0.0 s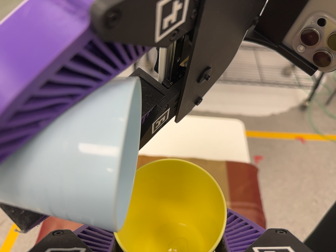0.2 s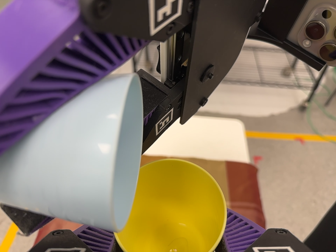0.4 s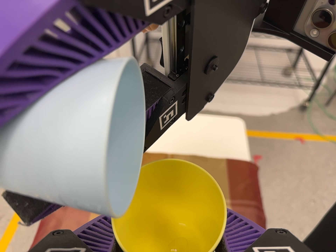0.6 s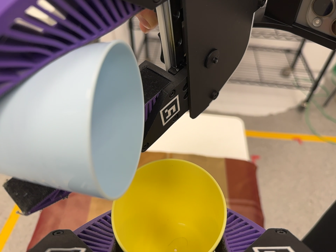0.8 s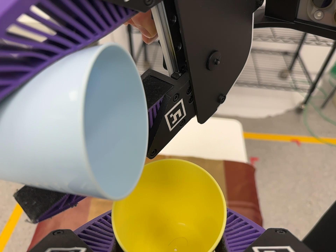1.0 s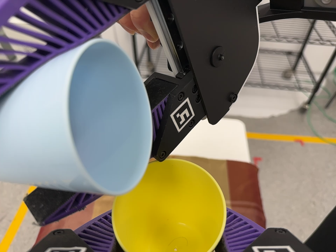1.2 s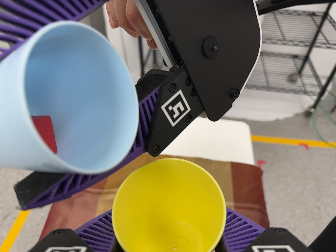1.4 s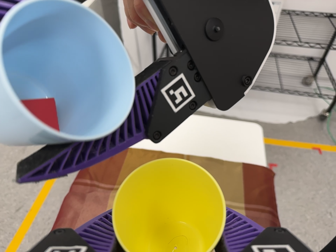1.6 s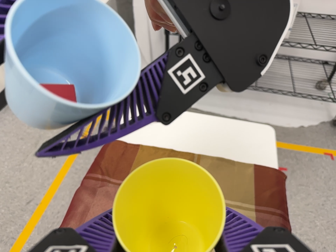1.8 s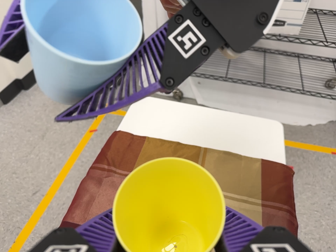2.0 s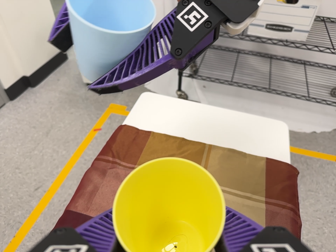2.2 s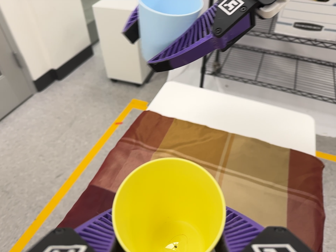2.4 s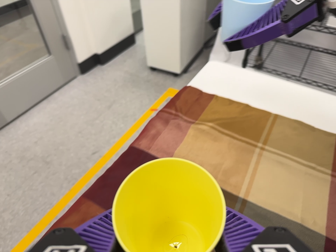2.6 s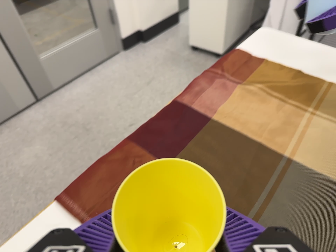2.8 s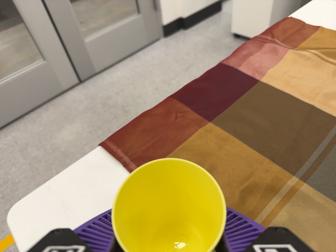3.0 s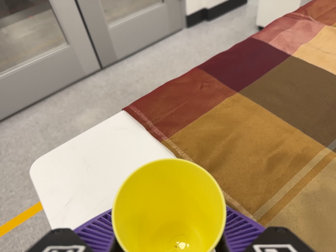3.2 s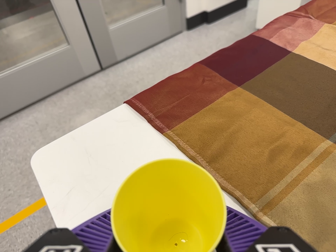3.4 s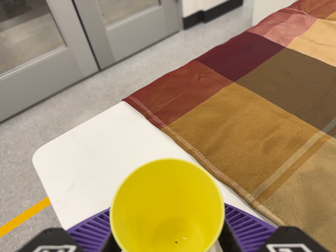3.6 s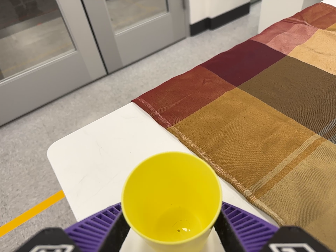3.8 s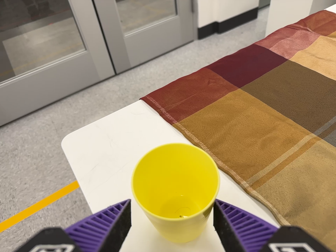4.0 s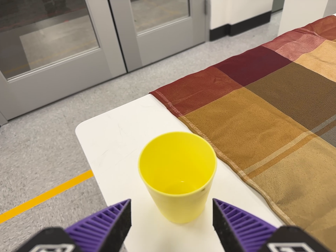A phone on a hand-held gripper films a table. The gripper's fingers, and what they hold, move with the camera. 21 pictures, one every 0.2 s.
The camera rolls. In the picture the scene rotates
clockwise.
The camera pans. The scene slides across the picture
to the right.
0.0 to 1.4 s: The camera shifts only a little, or ends up much as it began.
1.4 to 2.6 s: The scene slides to the right, as the camera pans about 25 degrees to its left. It travels toward the bottom of its view, about 20 cm, so close, fixed things drift upward. It rolls about its line of sight by about 20 degrees, and the scene rotates clockwise.
2.6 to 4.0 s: The camera swings to its left by about 15 degrees, and the scene slides to the right. It travels toward the bottom of its view and backward, about 18 cm, so close, fixed things drift upward. It rolls about its line of sight by about 10 degrees, and the scene rotates clockwise.
The film runs backward here.
